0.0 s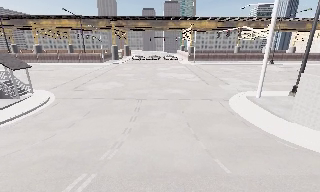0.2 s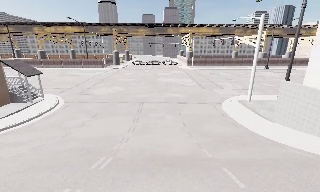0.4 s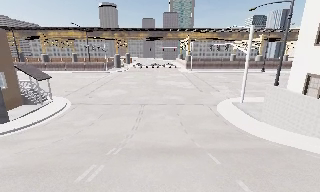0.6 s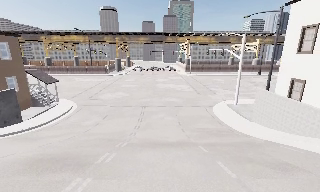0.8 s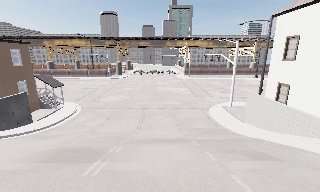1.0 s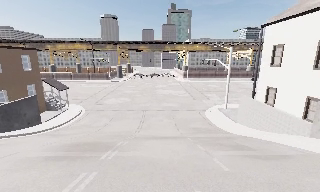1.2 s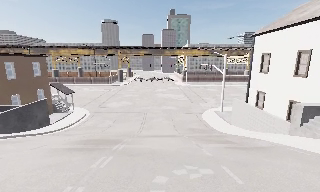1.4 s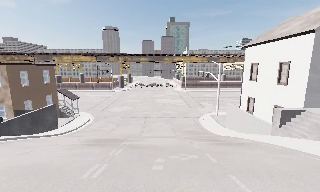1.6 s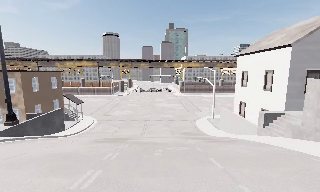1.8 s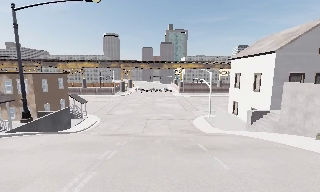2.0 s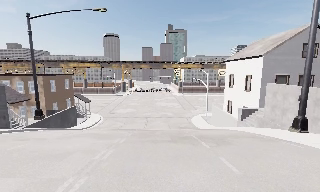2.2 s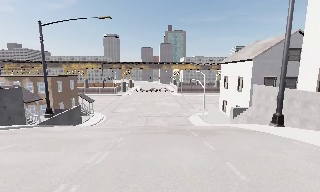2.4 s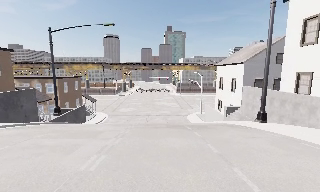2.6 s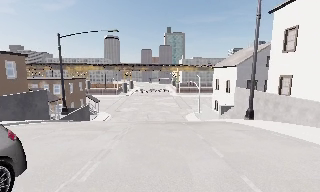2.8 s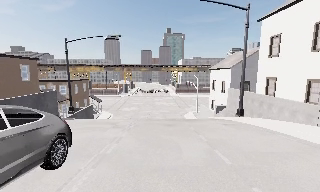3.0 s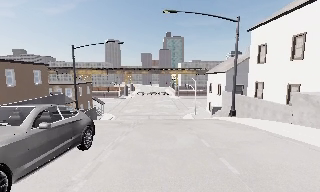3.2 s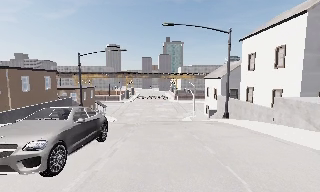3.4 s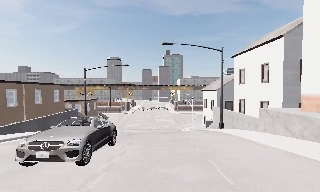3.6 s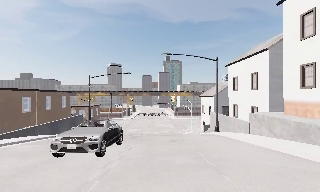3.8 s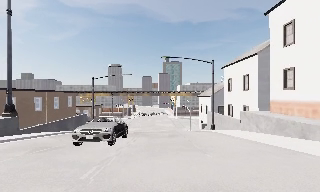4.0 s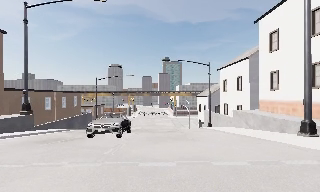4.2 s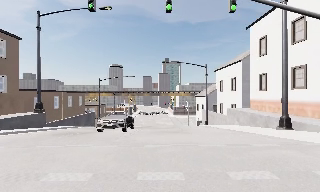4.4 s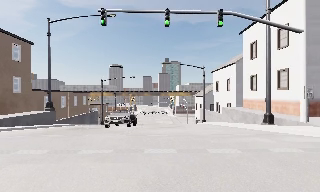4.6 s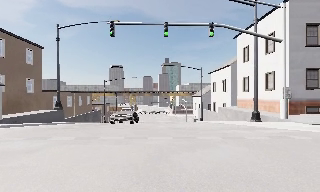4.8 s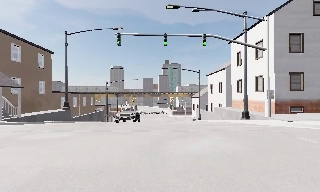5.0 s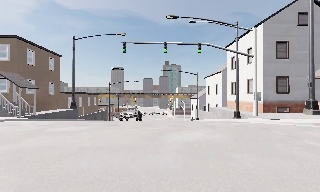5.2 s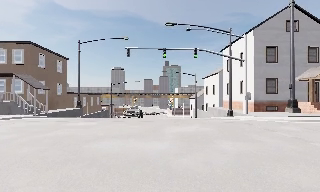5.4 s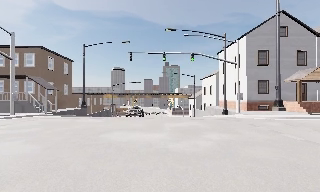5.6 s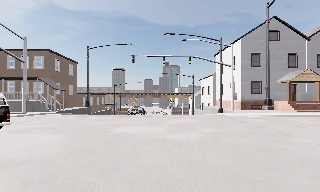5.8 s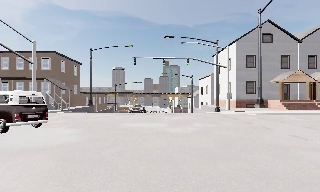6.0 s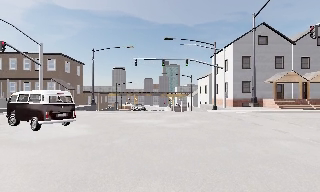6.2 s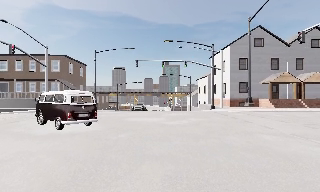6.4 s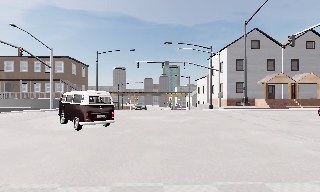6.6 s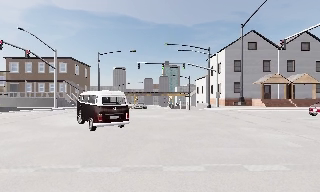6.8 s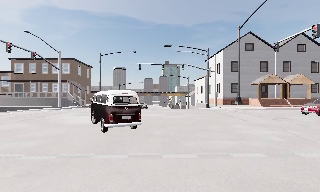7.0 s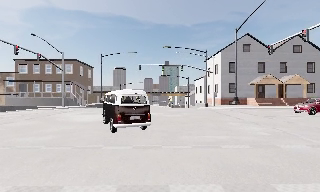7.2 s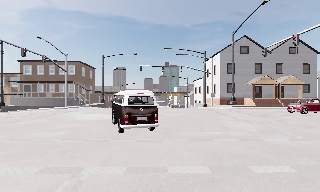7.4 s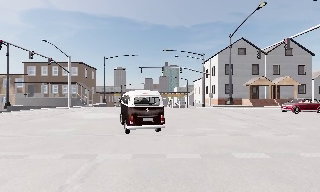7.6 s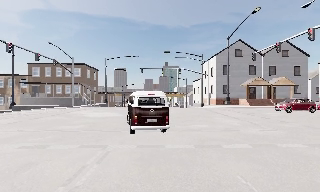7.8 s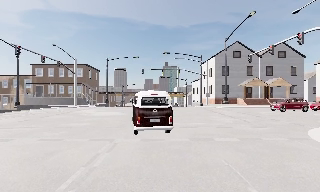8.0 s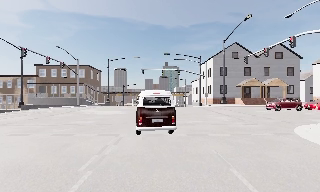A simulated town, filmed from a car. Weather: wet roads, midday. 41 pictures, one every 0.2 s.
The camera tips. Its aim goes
upward.
The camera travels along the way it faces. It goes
backward.
0.0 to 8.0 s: The camera travels backward, about 55 m, so what stands in front gets smaller. Its aim tips upward by about 20 degrees, and the scene shifts downward.
The film runs backward here.
